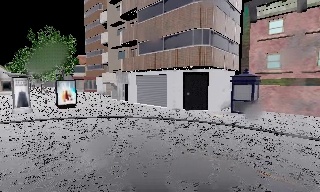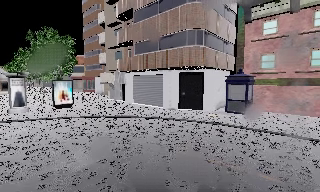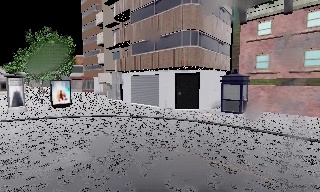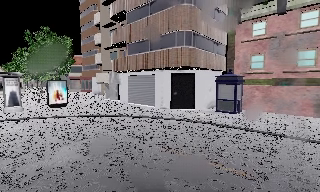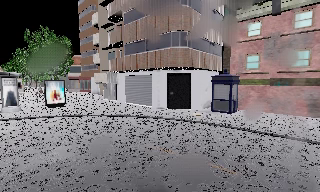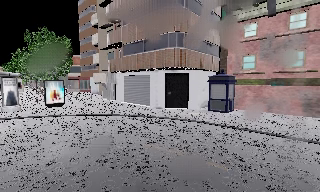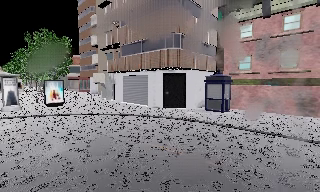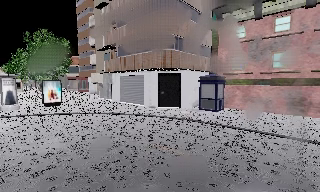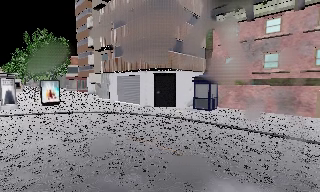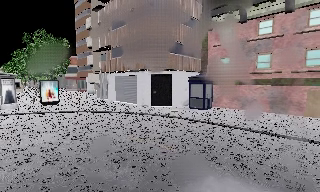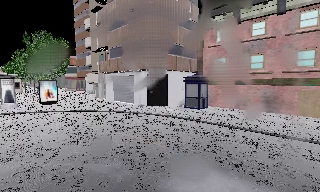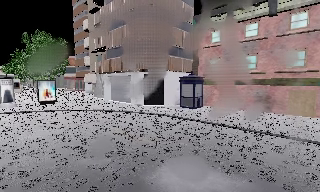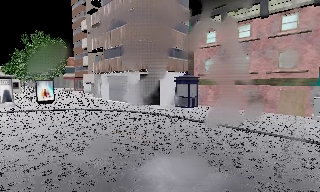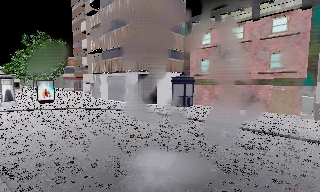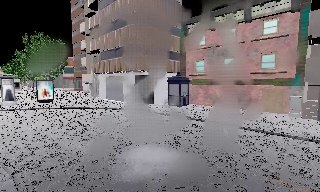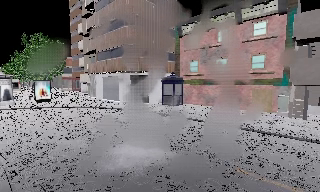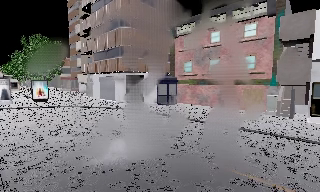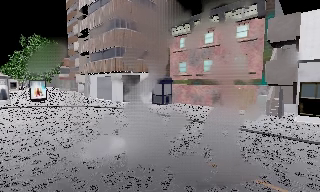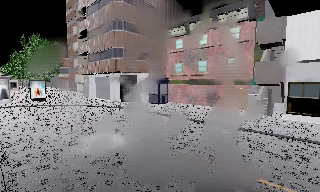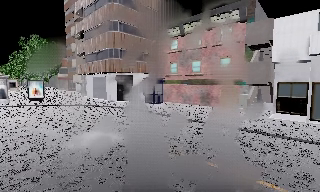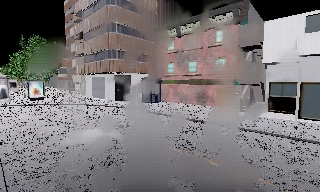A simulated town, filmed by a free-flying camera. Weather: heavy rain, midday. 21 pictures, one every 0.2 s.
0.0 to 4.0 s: The camera travels to its right and backward, about 9 m, so close, fixed things drift to the left. It gains speed.
The film runs forward here.
